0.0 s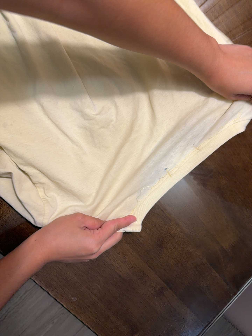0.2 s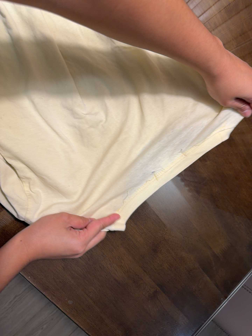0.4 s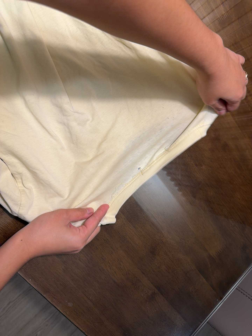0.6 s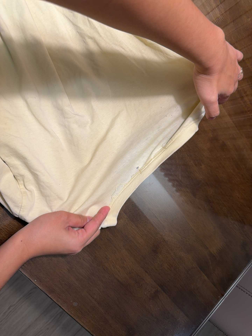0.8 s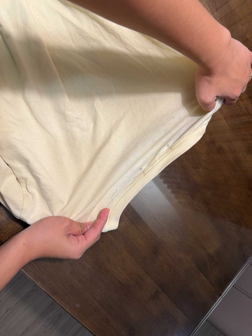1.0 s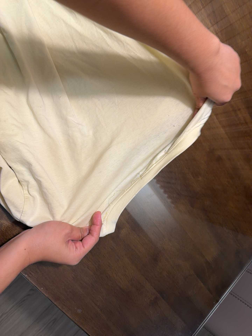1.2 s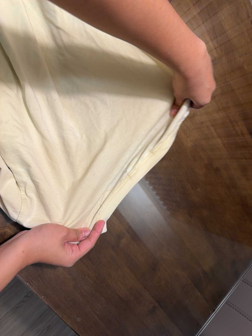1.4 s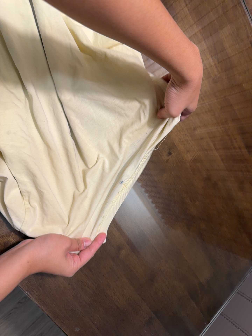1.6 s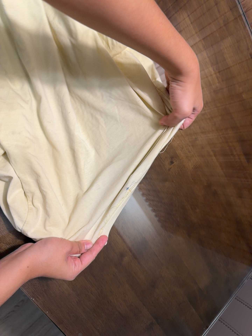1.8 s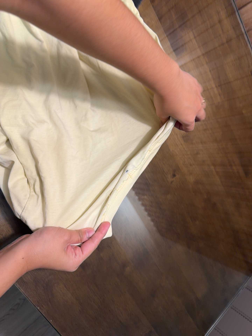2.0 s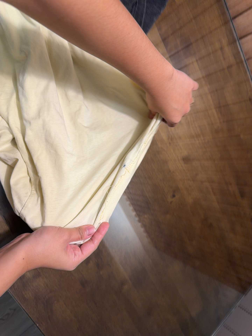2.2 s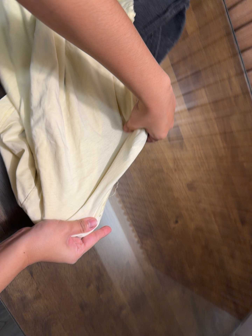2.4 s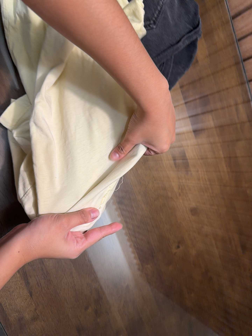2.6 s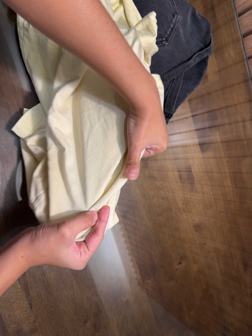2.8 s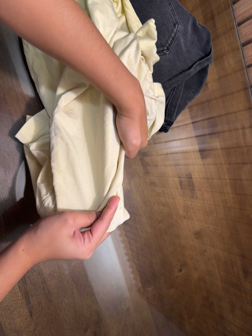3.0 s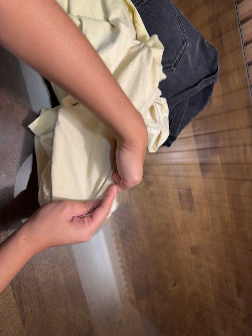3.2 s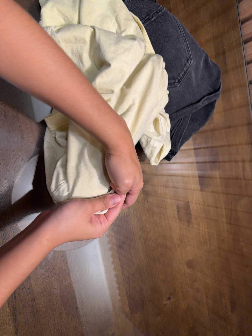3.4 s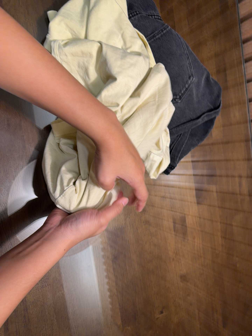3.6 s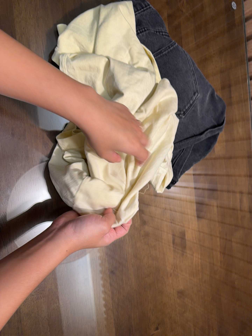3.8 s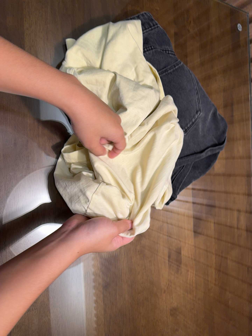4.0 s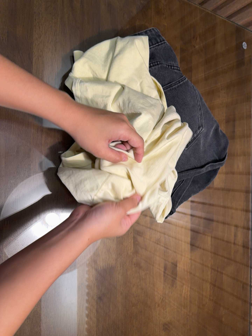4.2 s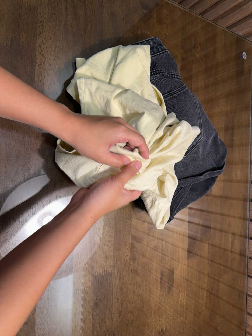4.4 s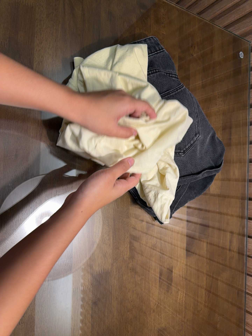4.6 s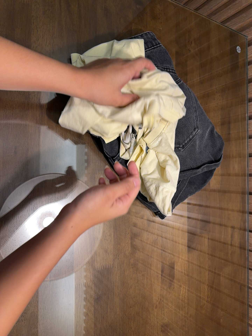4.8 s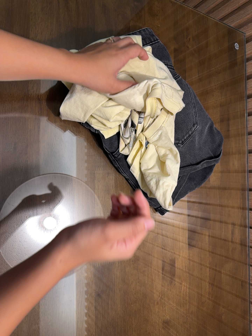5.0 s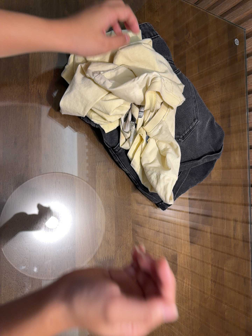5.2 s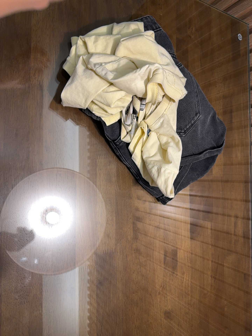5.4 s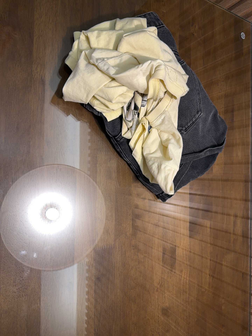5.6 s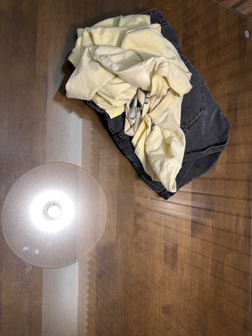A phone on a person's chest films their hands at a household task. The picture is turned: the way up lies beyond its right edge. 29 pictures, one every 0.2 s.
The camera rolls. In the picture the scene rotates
clockwise.
The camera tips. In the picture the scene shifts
downward.
0.0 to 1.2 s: The camera travels backward and to its left, about 10 cm, so what stands in front gets smaller.
1.2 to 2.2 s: The camera travels toward the top of its view, to its left and backward, about 14 cm, so close, fixed things drift downward. It rolls about its line of sight by about 10 degrees, and the scene rotates clockwise.
2.2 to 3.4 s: The camera travels toward the top of its view, about 9 cm, so close, fixed things drift downward. Its aim tips toward the top of its view by about 10 degrees, and the scene shifts downward. It rolls about its line of sight by about 15 degrees, and the scene rotates clockwise.
3.4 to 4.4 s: The camera rolls about its line of sight by about 10 degrees, and the scene rotates clockwise.
4.4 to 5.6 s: The camera travels toward the bottom of its view, about 5 cm, so close, fixed things drift upward.
The film runs backward here.
